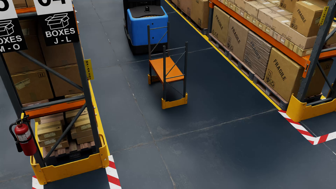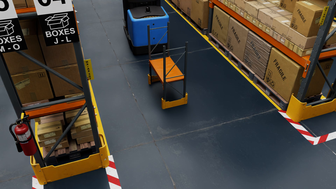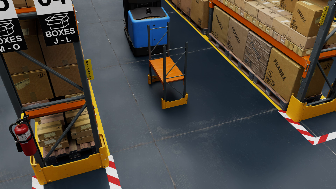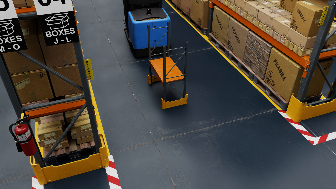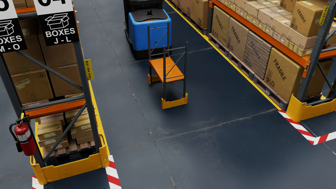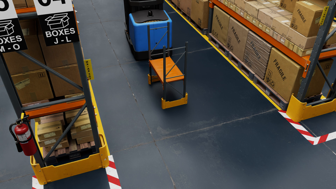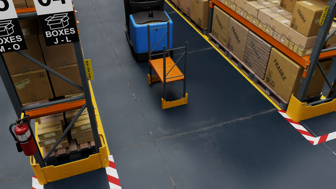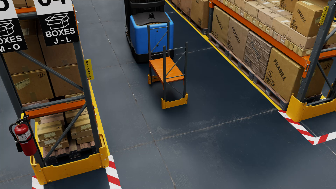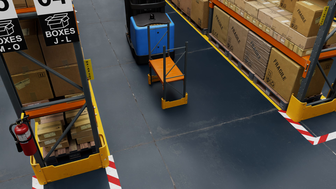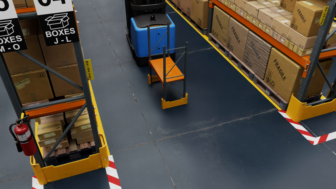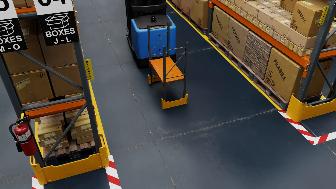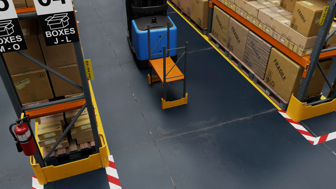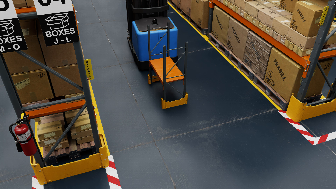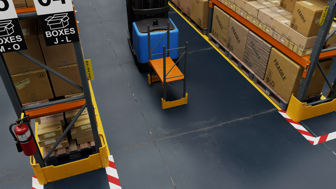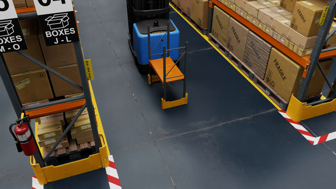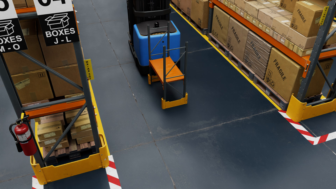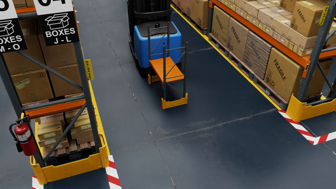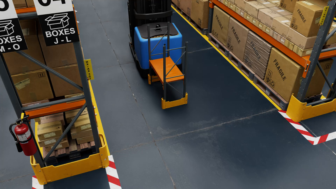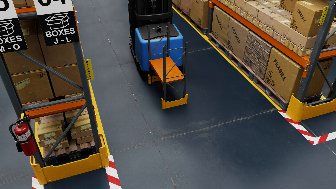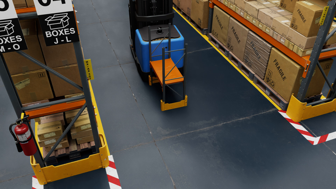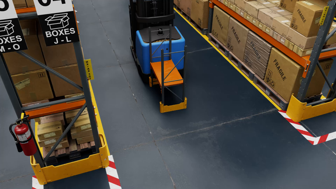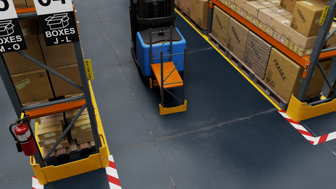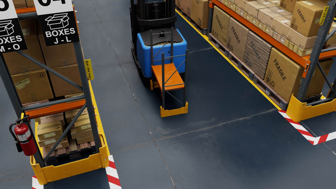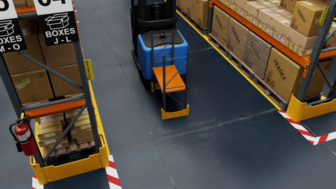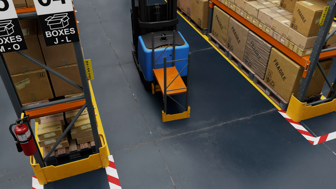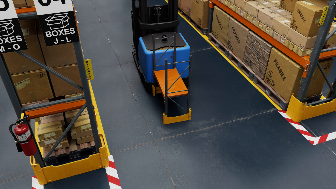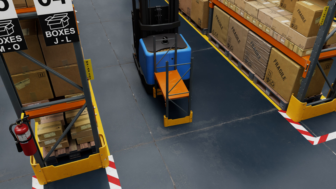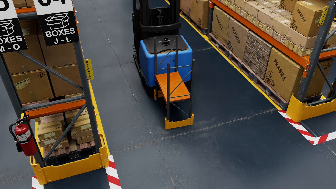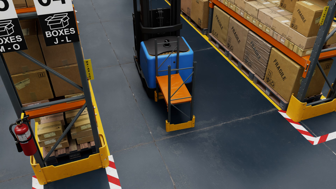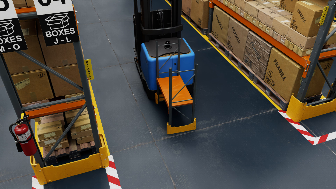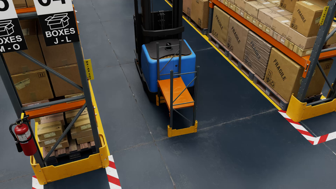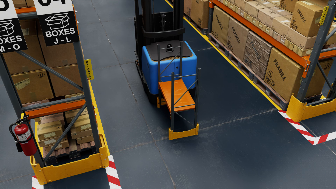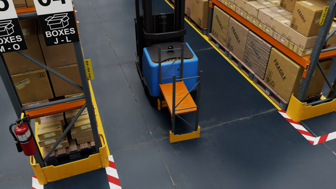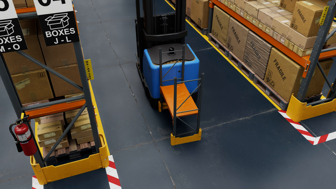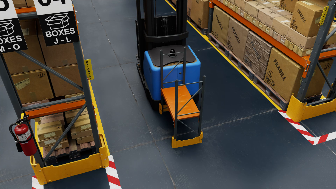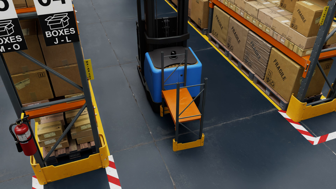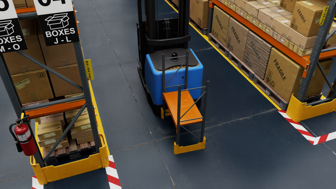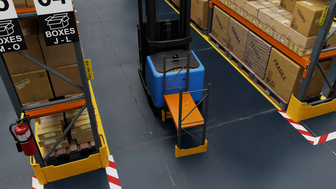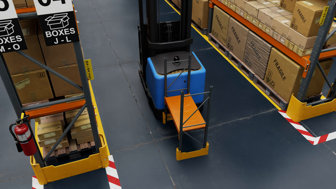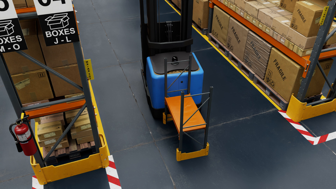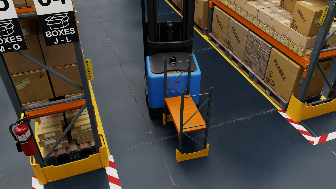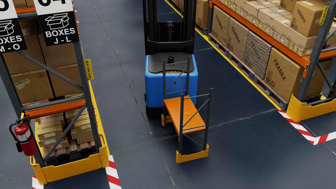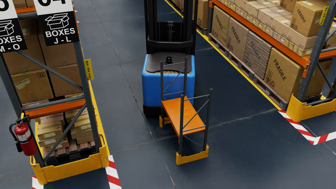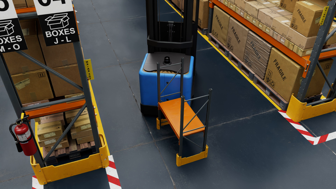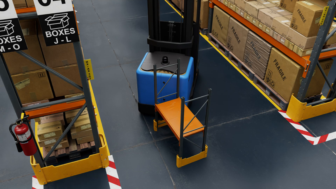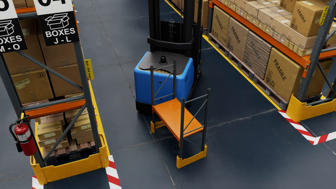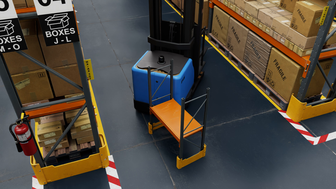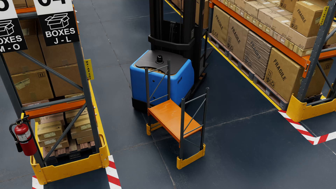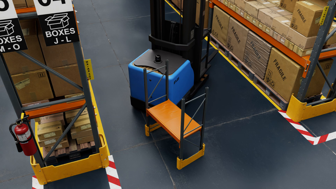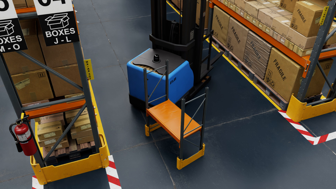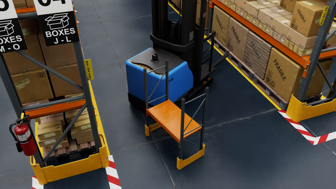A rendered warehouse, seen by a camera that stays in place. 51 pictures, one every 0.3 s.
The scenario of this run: A forklift runs into an object in its way.
